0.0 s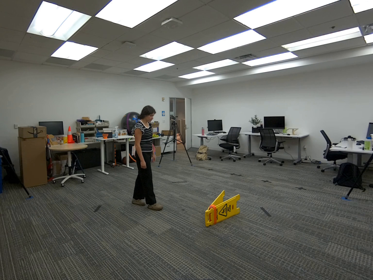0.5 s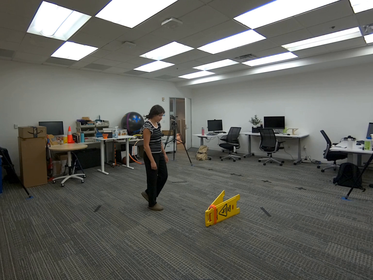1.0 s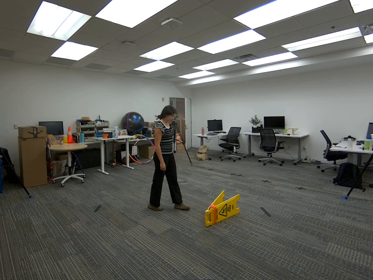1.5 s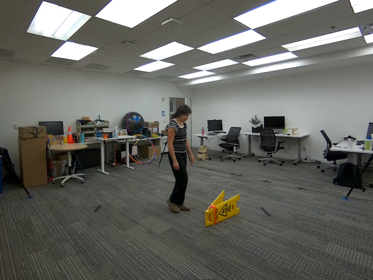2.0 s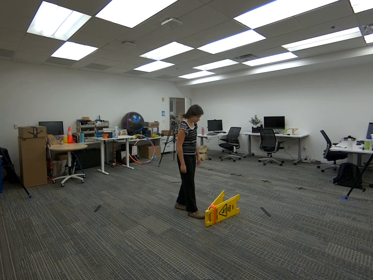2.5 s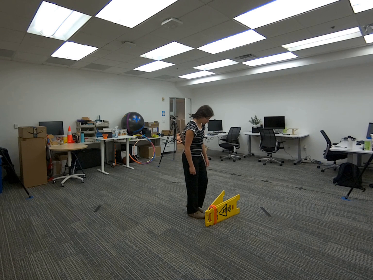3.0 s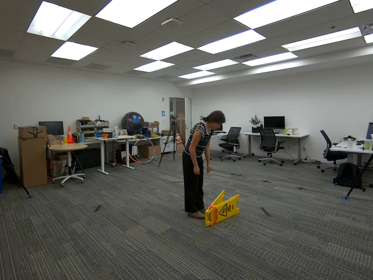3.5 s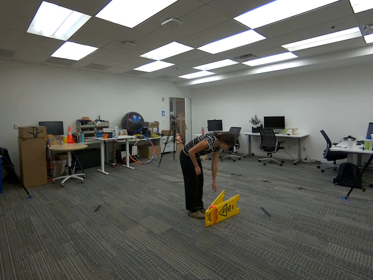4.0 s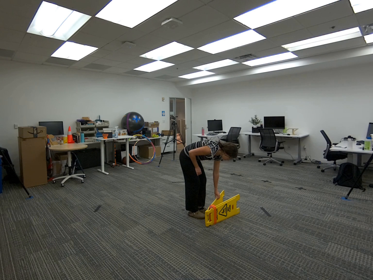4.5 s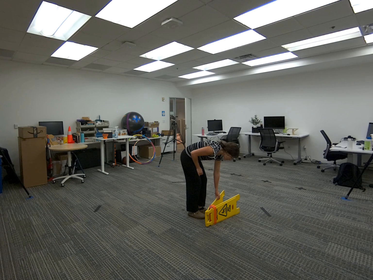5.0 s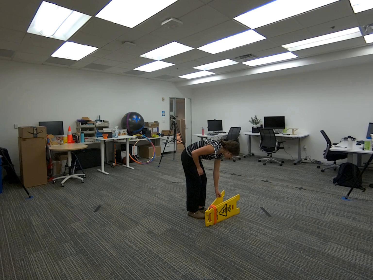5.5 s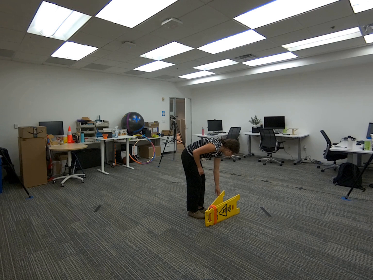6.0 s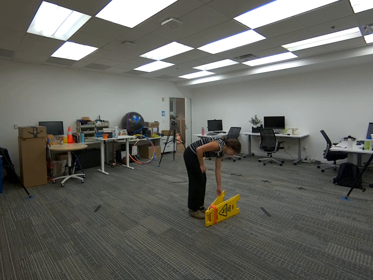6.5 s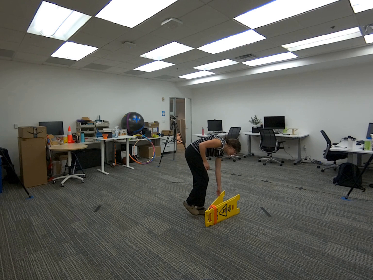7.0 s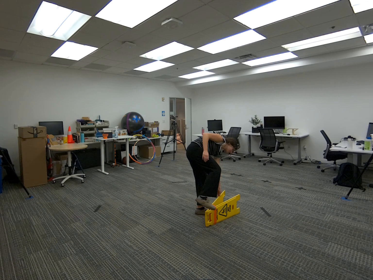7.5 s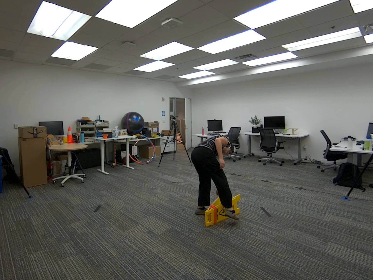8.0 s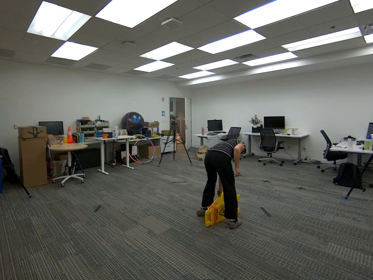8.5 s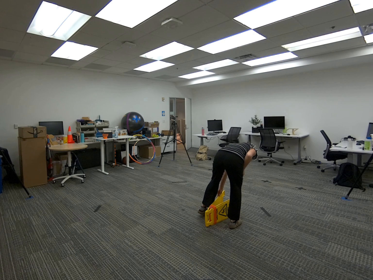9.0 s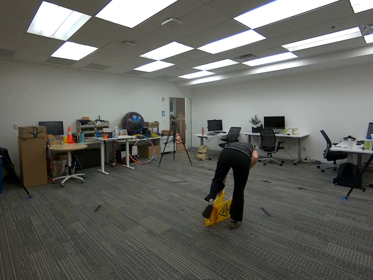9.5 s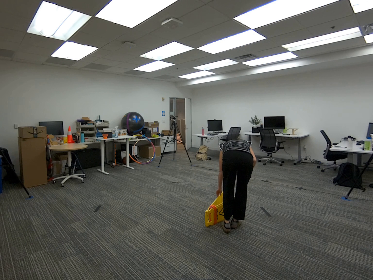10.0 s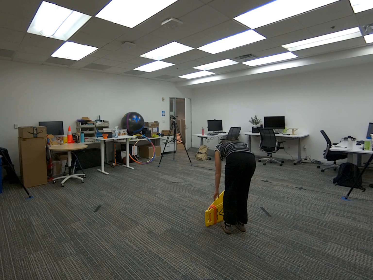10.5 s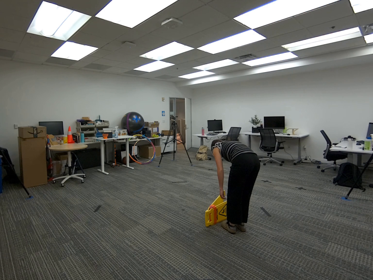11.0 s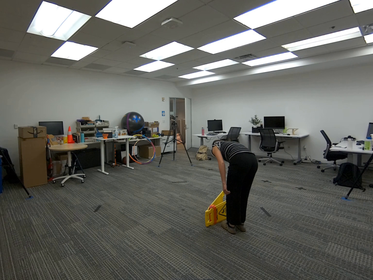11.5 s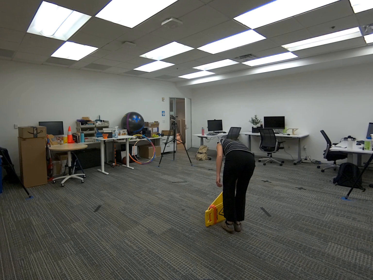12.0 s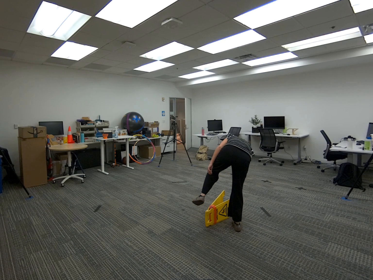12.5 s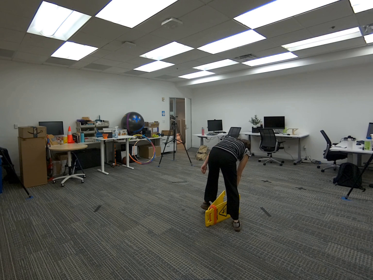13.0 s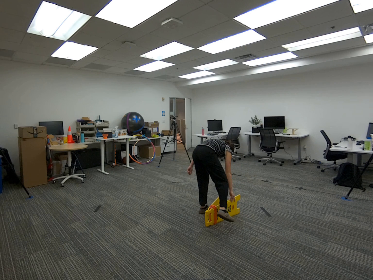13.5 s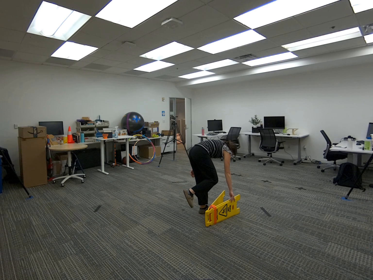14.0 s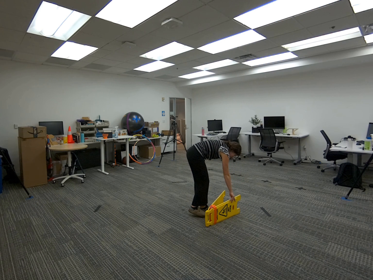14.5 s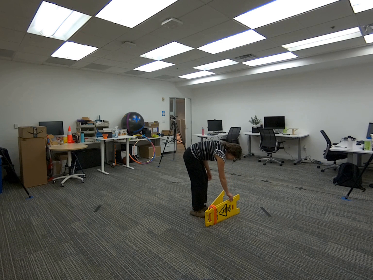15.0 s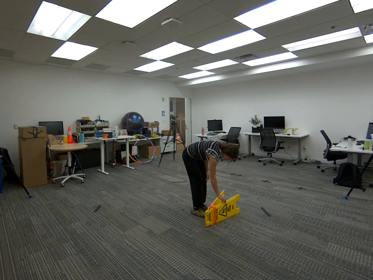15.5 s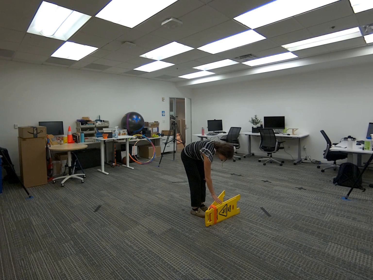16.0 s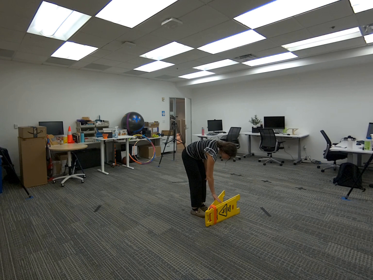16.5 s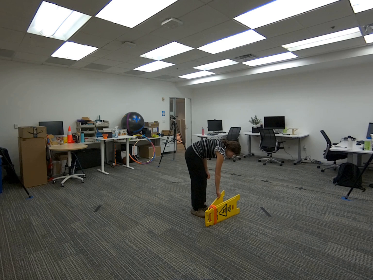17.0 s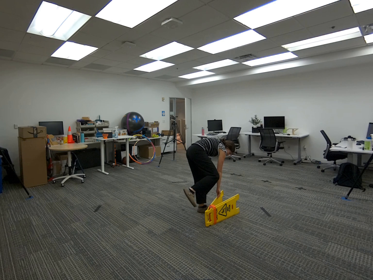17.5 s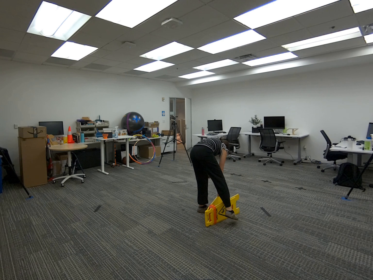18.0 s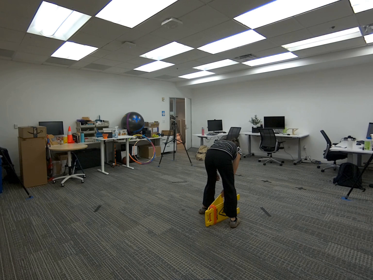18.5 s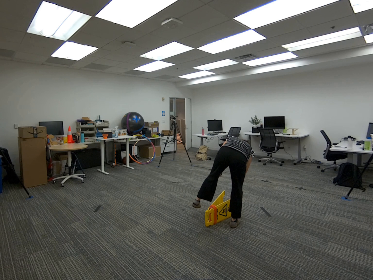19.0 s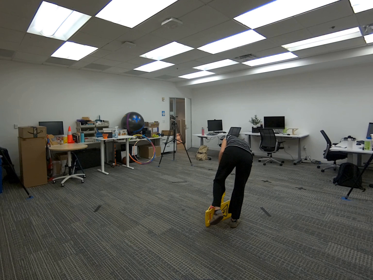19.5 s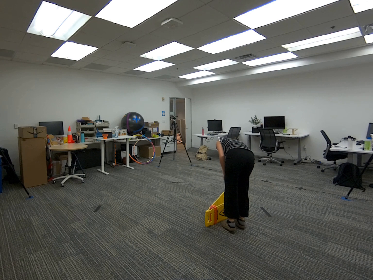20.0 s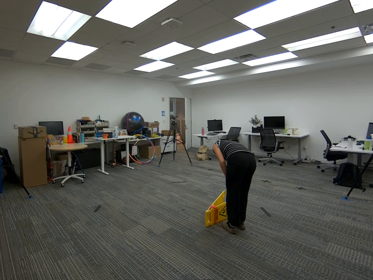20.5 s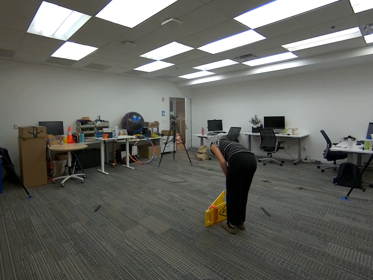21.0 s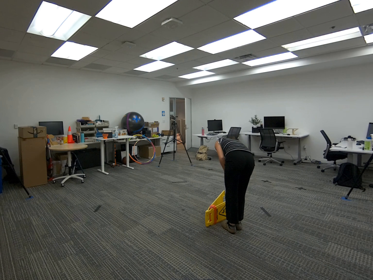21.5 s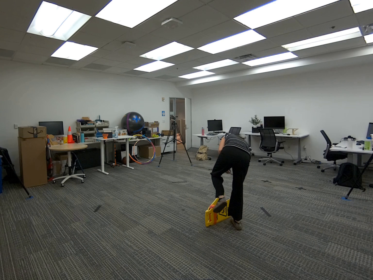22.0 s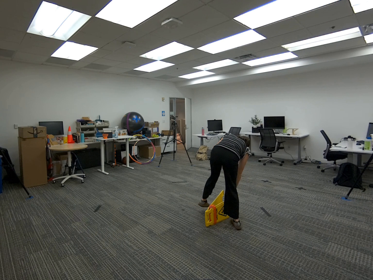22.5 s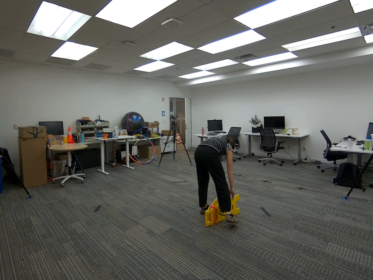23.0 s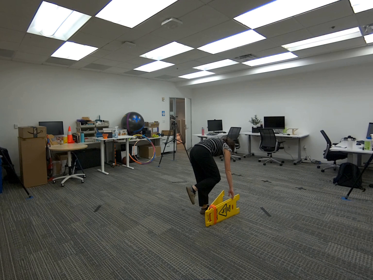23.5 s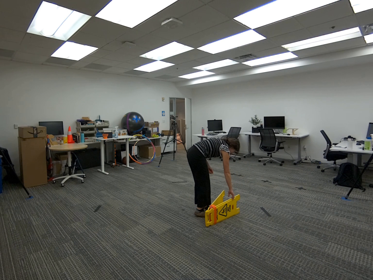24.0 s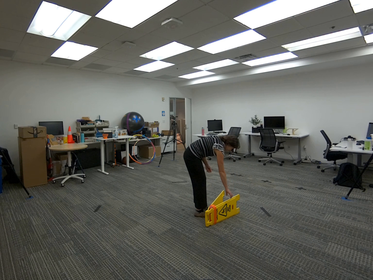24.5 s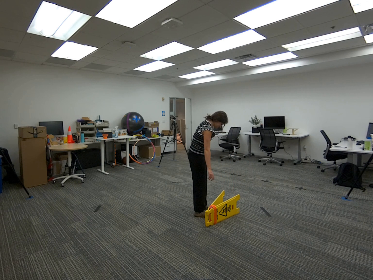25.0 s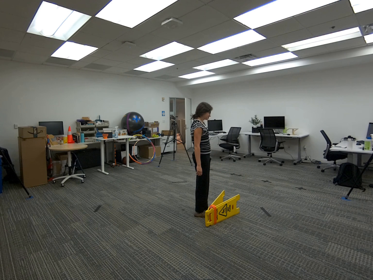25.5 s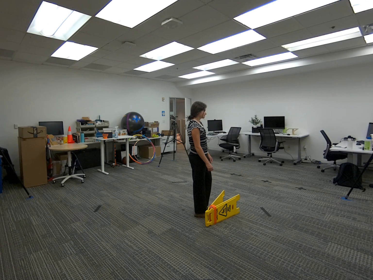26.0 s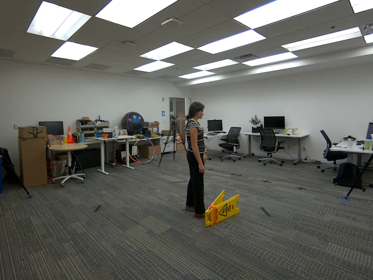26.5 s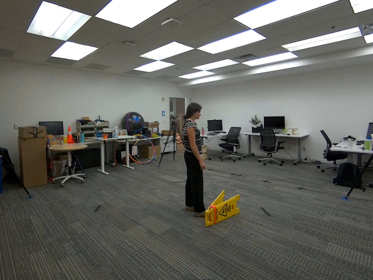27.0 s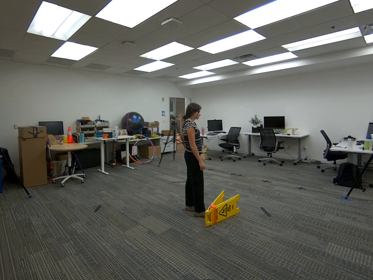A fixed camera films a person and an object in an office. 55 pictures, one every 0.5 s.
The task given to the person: Walk to the wet floor sign while it is laying on the side. Hold onto the sign with one hand and step over it one leg at a time. Then continue to step over the sign from different directions until you come to a stop.
